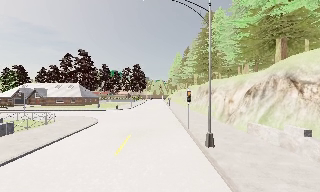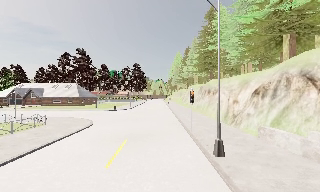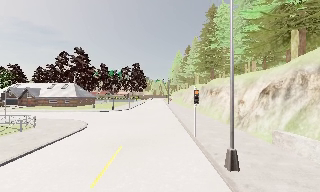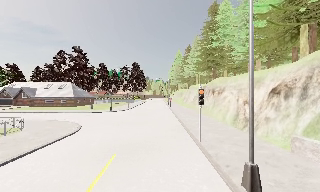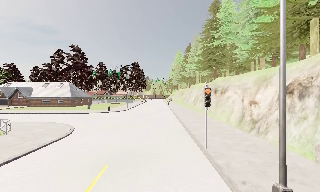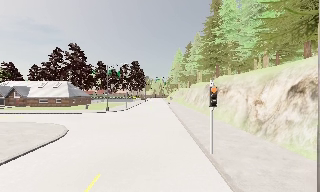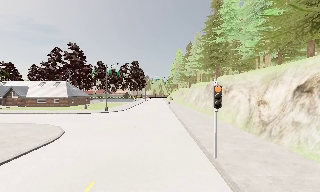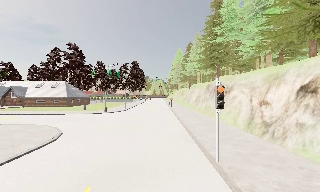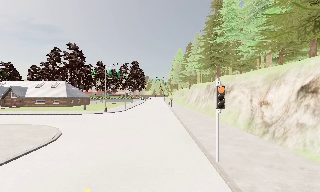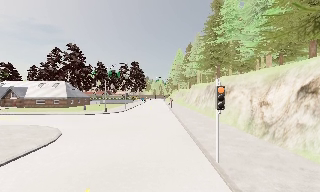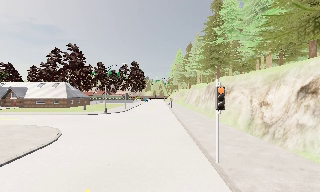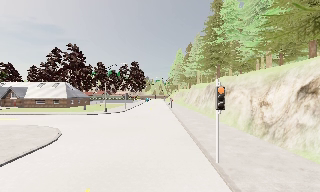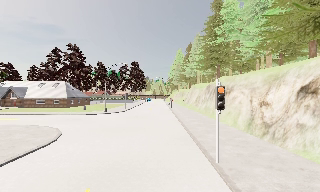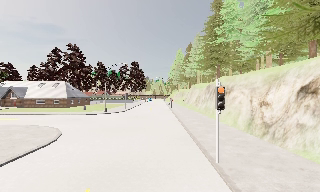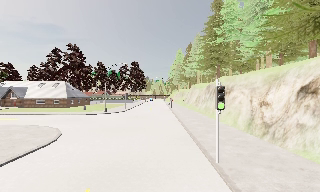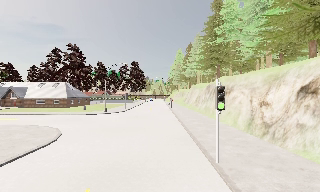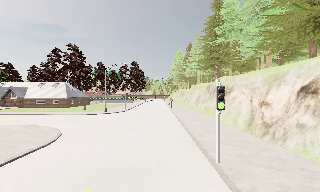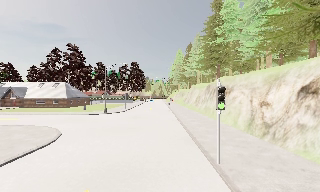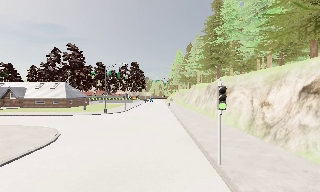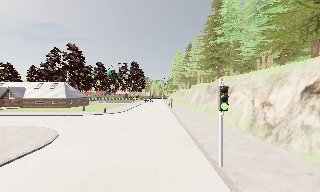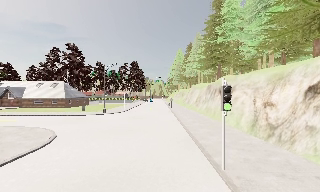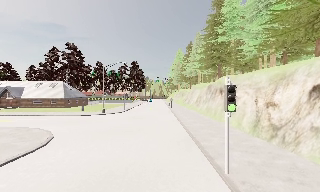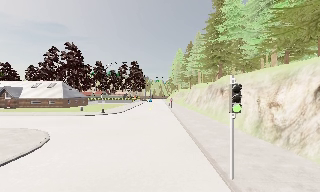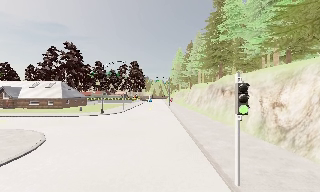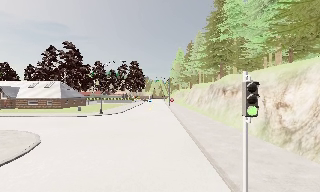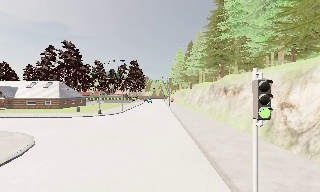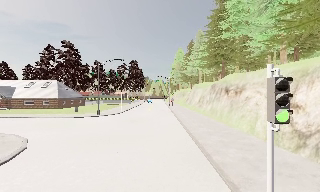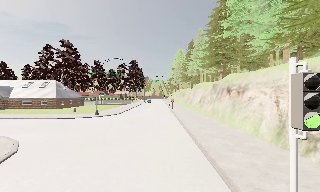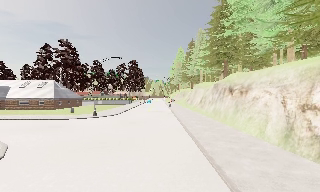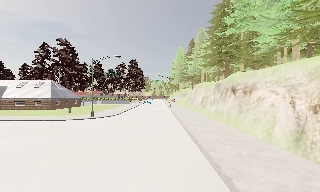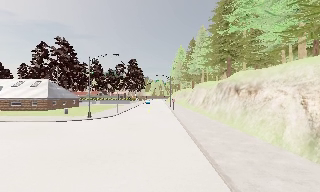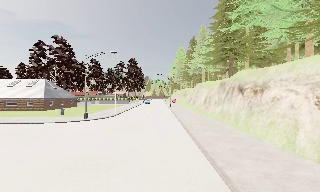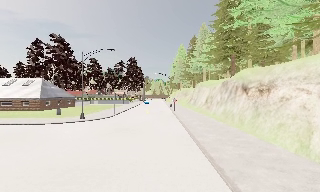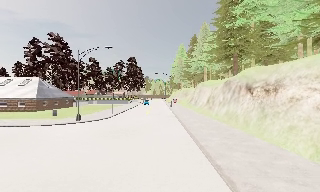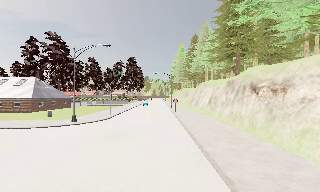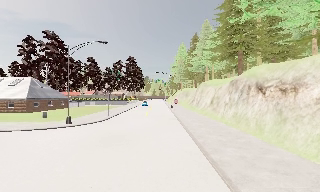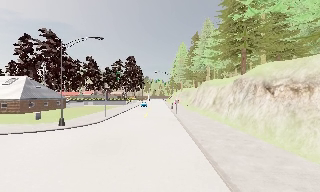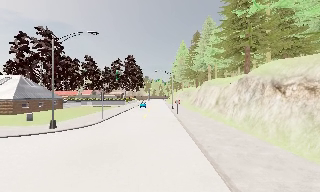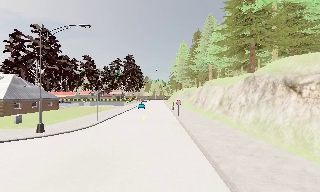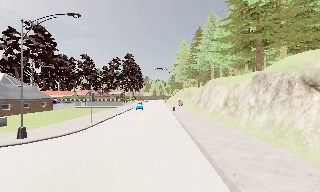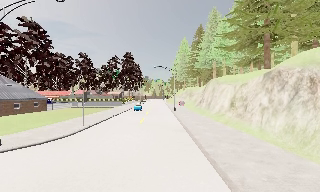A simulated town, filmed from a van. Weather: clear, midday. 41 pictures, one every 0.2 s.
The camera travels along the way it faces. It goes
forward.
0.0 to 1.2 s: The camera travels forward, about 6 m, so what stands in front looms larger. It loses speed.
1.2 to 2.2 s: The camera shifts only a little, or ends up much as it began.
2.2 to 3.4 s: The camera keeps its place and its aim.
3.4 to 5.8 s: The camera travels forward, about 5 m, so what stands in front looms larger. It gains speed.
5.8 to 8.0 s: The camera travels forward, about 12 m, so what stands in front looms larger. It gains speed.
The film runs forward here.
